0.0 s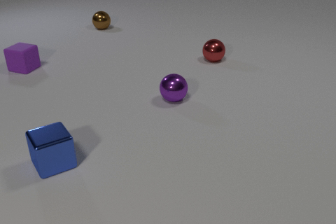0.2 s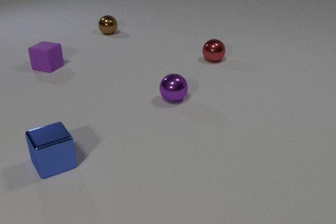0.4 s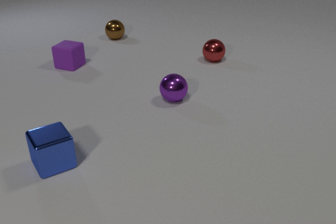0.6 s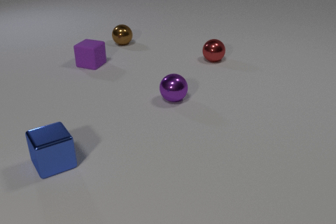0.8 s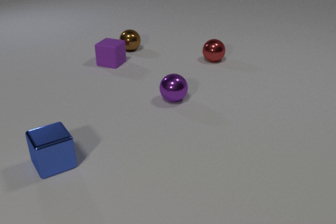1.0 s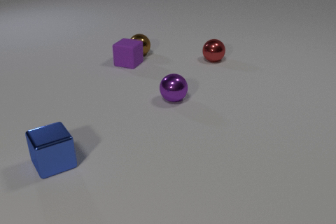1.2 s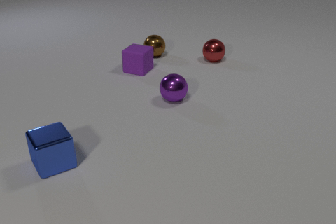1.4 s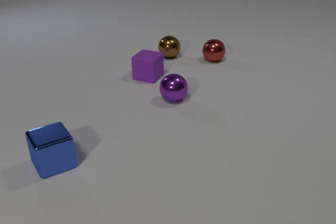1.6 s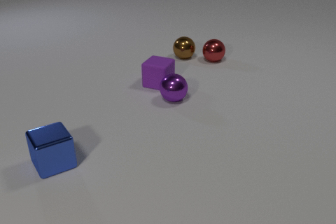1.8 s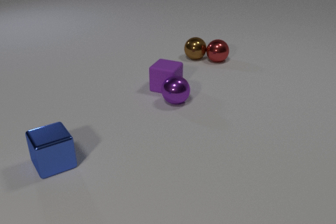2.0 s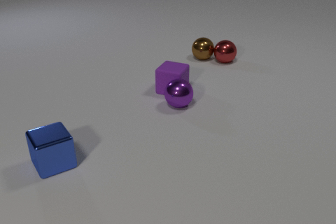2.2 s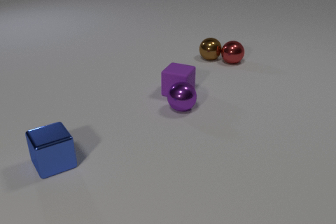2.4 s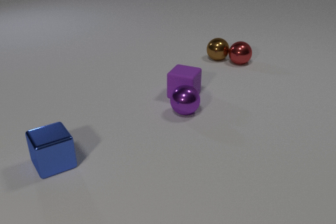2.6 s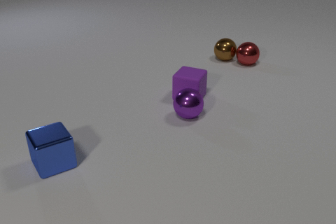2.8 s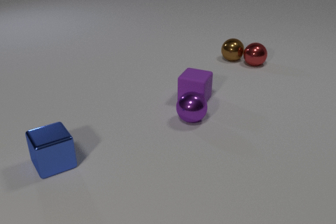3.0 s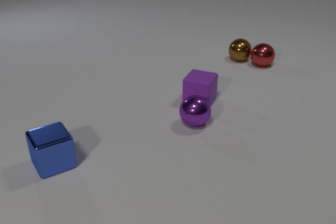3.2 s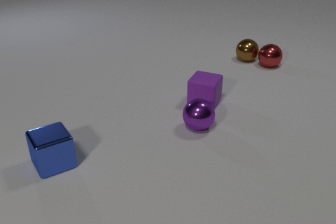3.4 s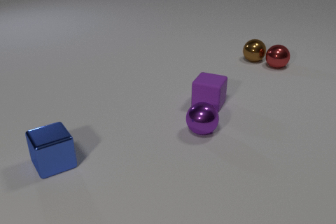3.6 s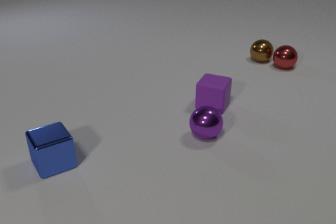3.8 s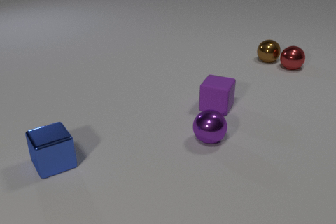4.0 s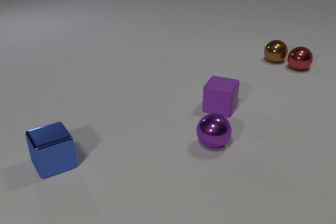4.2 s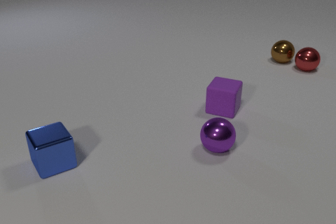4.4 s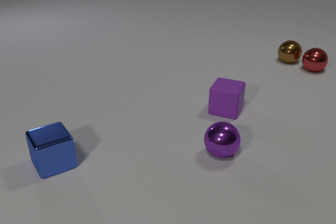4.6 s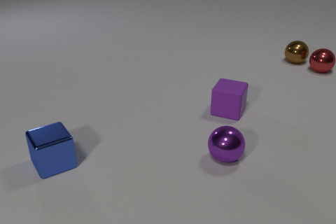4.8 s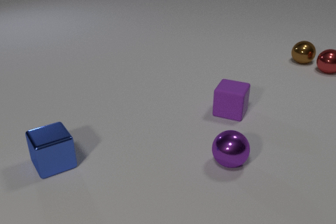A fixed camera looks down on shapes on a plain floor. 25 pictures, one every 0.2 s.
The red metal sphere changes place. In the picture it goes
to the right.
The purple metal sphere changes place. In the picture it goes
toward the camera.
0.0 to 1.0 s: The purple rubber cube slides to the right. The brown metal sphere rolls toward the camera and to the right. The purple rubber cube and the brown metal sphere collide.
1.0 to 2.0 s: The purple rubber cube slides toward the camera and to the right. The brown metal sphere rolls to the right. The purple metal sphere rolls toward the camera. The red metal sphere rolls to the right. The purple rubber cube and the purple metal sphere collide. The brown metal sphere and the red metal sphere collide.
2.0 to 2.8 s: The purple rubber cube slides to the right and toward the camera. The brown metal sphere rolls to the right. The purple metal sphere rolls toward the camera and to the right. The red metal sphere rolls to the right.
2.8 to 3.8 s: The purple rubber cube slides to the right and toward the camera. The brown metal sphere rolls to the right. The purple metal sphere rolls toward the camera and to the right. The red metal sphere rolls to the right.
3.8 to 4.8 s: The purple rubber cube slides to the right and toward the camera. The brown metal sphere rolls to the right. The purple metal sphere rolls toward the camera and to the right. The red metal sphere rolls to the right.
What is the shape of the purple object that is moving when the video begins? cube.
What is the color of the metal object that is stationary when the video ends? blue.
Are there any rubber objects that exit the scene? no.
